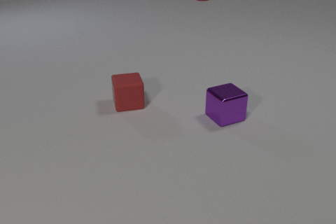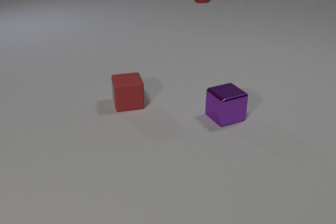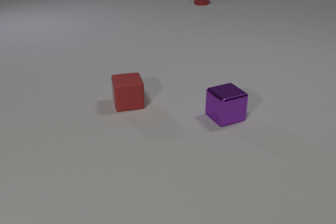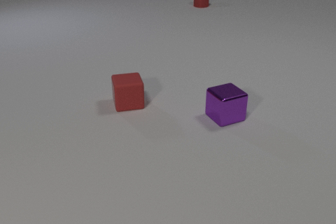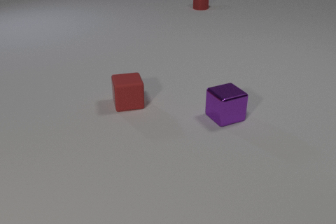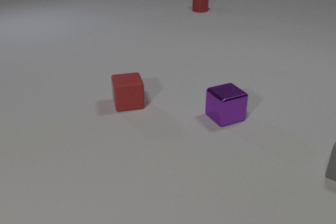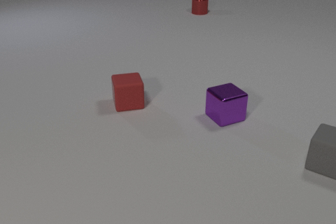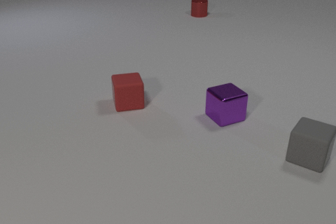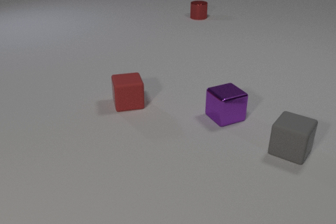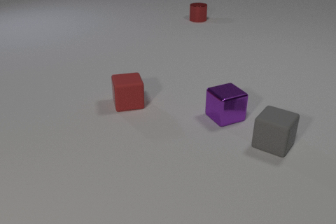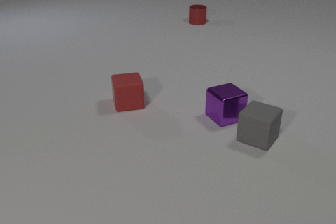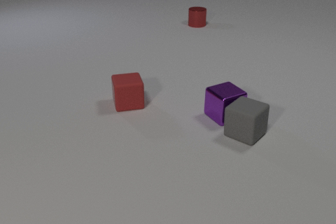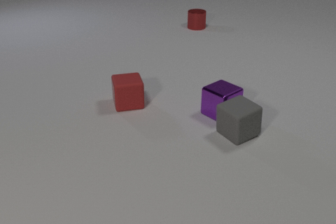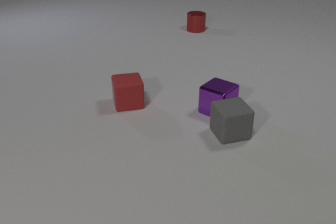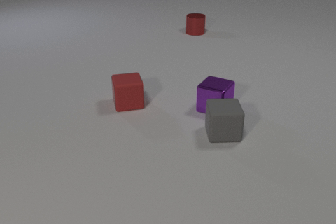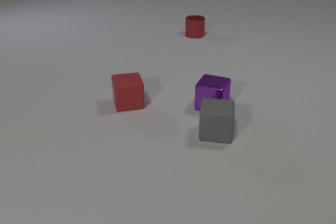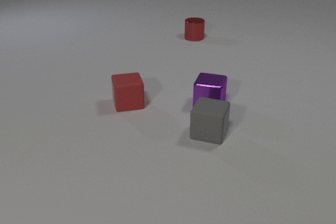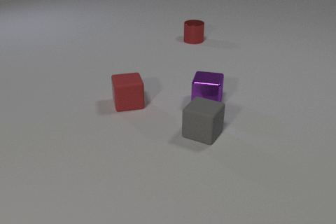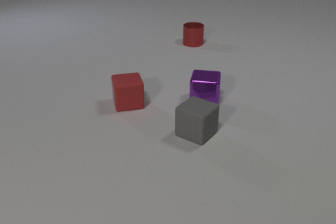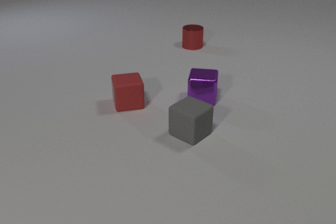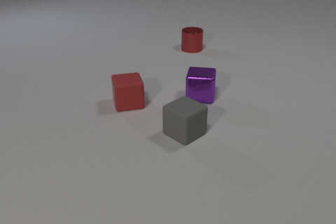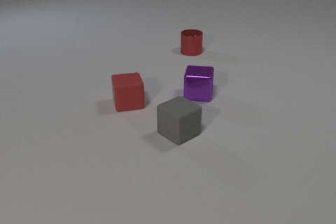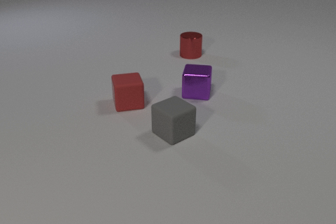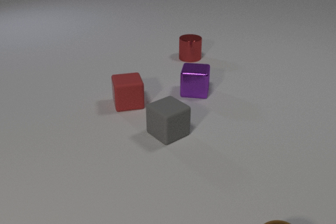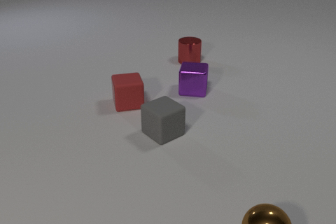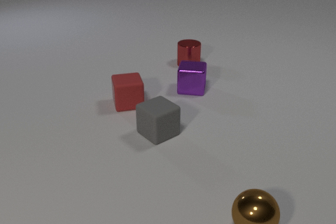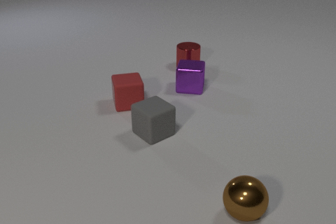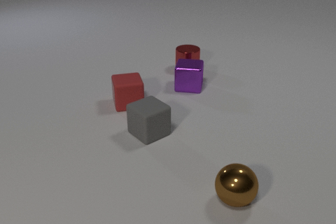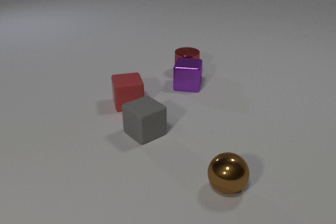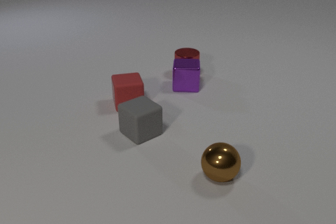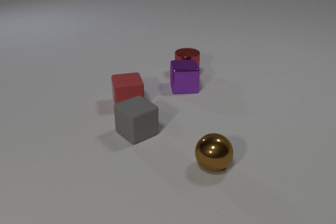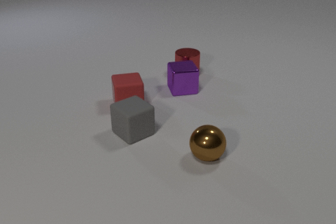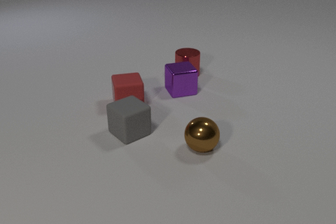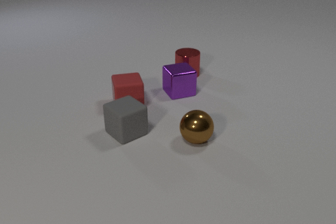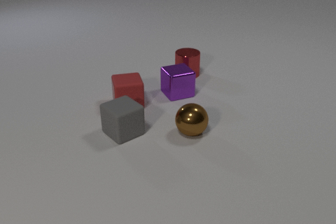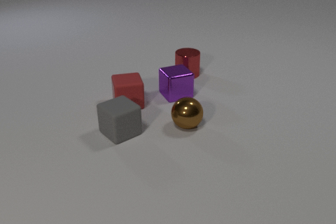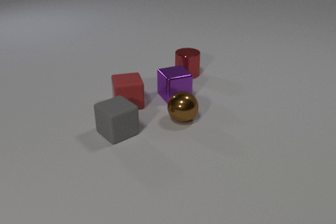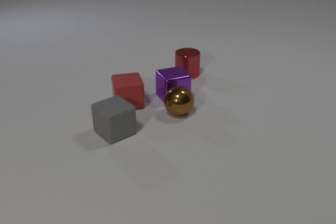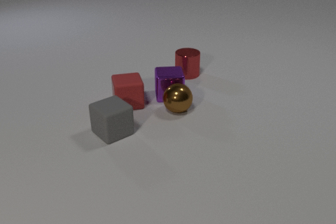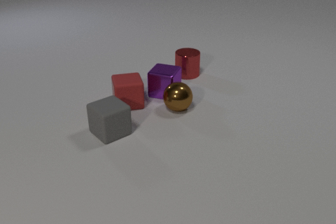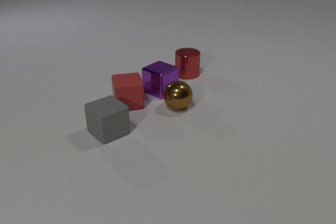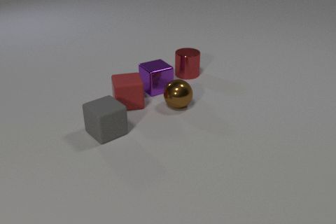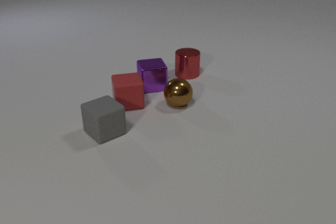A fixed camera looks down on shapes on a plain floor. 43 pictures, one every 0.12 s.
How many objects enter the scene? 2.
What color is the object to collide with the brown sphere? purple.
How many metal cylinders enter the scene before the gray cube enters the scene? 0.
0.00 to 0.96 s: The gray rubber cube comes in at the right edge, slides to the left. The red metal cylinder slides toward the camera.
0.96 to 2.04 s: The gray rubber cube slides to the left, spins so that its near face slides to the left, clockwise seen from above. The purple metal cube slides away from the camera and to the left, spins counterclockwise seen from above by about 45 degrees, its near face sliding to the right. The red metal cylinder slides toward the camera. The gray rubber cube and the purple metal cube collide.
2.04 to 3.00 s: The gray rubber cube slides to the left, spins clockwise seen from above by about 15 degrees, its near face sliding to the left. The purple metal cube slides away from the camera and to the left. The red metal cylinder slides toward the camera. The brown metal sphere comes in at the bottom edge, rolls away from the camera and to the left.
3.00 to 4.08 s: The gray rubber cube slides to the left. The purple metal cube slides to the left and toward the camera, spins so that its near face slides to the right, counterclockwise seen from above. The red metal cylinder slides toward the camera. The brown metal sphere rolls away from the camera and to the left. The purple metal cube and the red metal cylinder collide.
4.08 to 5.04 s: The gray rubber cube slides to the left. The purple metal cube slides to the left and away from the camera, spins so that its near face slides to the left, clockwise seen from above. The brown metal sphere rolls away from the camera. The purple metal cube and the brown metal sphere collide.
